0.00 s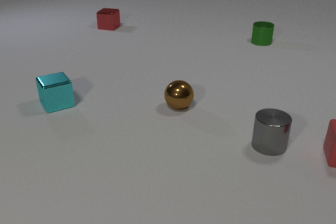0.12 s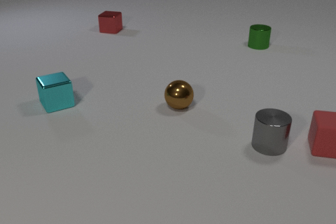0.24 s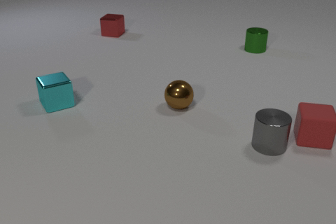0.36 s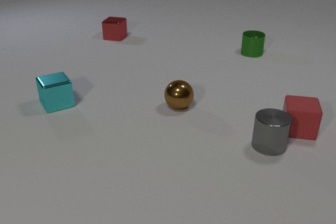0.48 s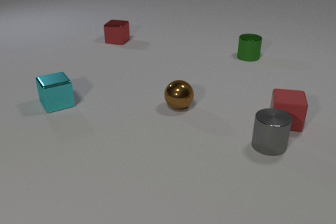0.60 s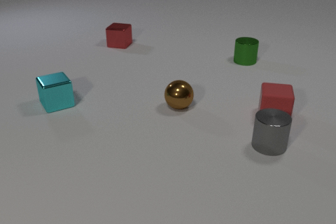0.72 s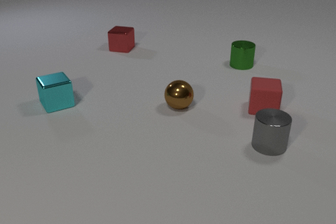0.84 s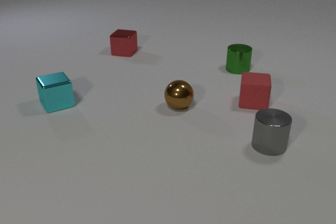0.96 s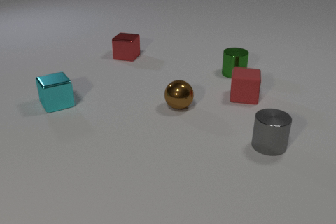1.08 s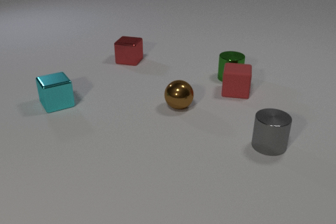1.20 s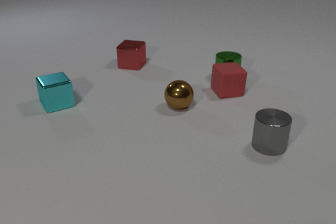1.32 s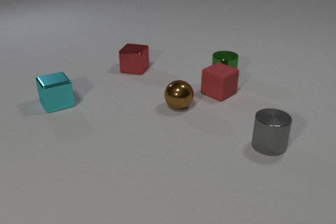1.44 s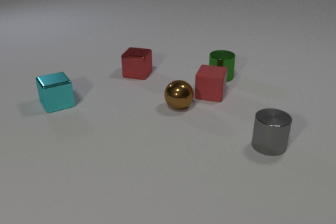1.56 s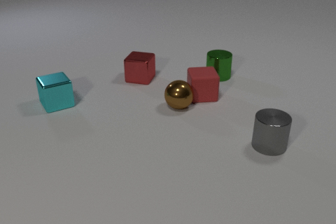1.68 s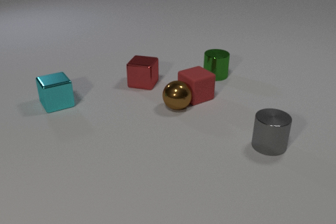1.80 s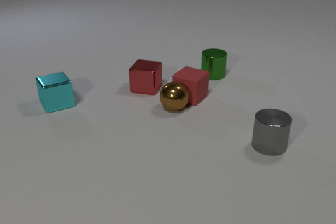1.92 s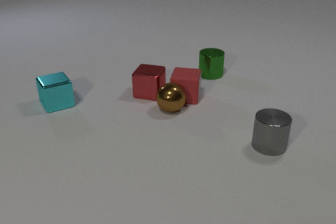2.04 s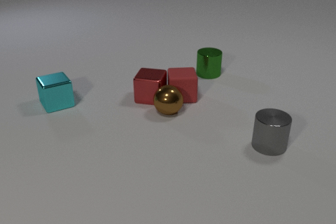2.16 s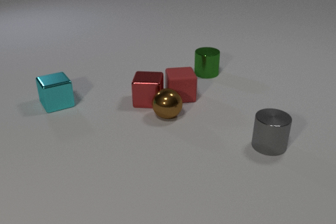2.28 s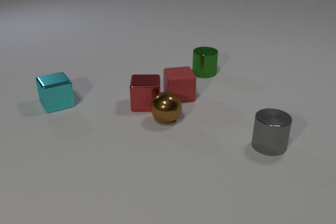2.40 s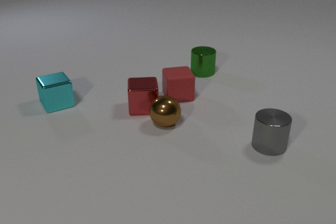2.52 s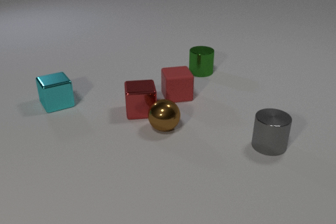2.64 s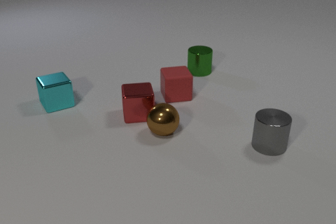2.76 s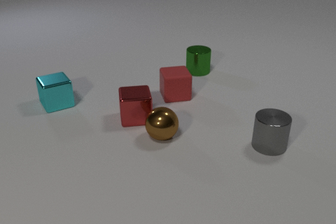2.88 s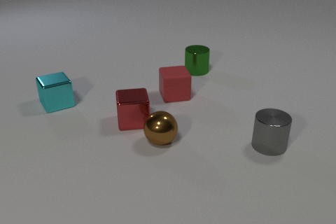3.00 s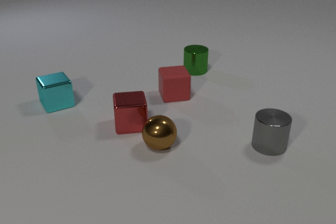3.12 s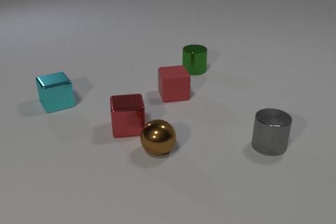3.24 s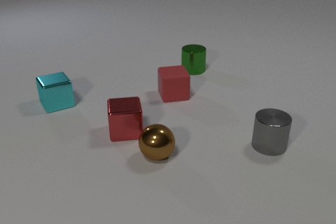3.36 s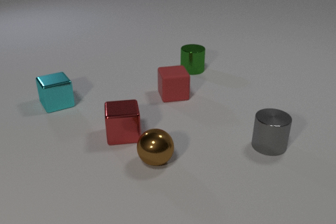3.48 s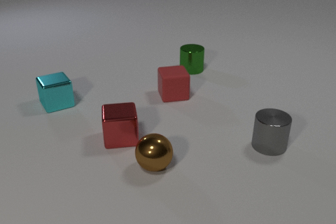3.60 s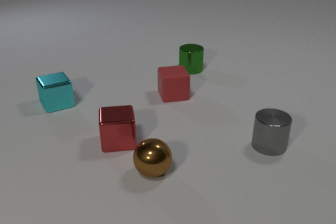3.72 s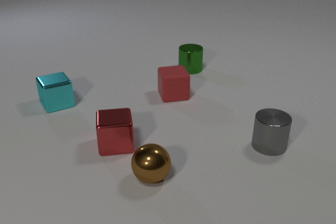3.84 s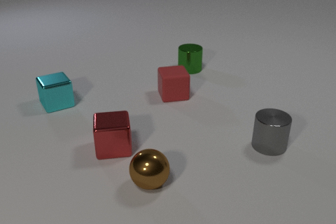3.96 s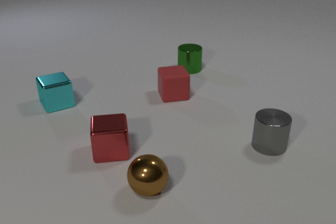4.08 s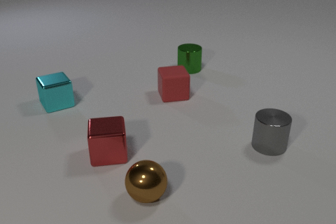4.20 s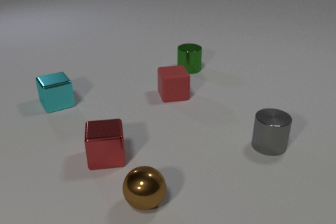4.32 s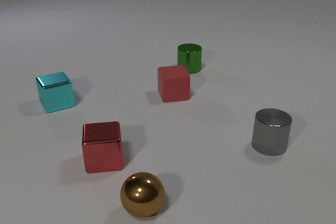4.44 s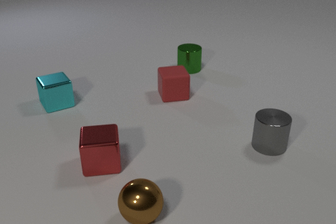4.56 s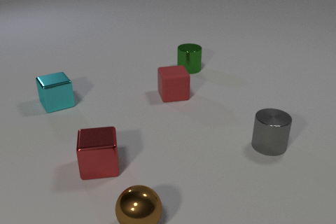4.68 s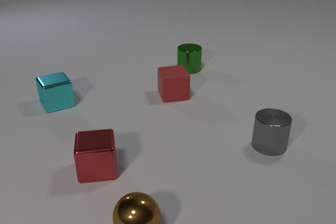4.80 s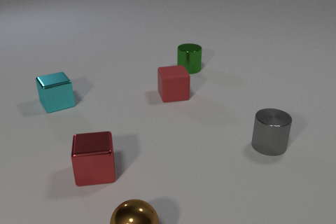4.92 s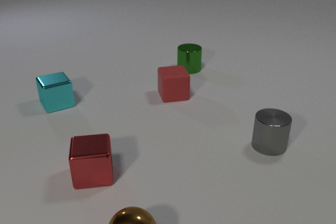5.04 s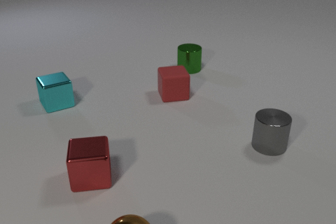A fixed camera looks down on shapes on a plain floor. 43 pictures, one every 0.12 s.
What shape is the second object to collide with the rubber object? sphere.
How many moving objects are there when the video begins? 3.
How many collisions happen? 4.
0.00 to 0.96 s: The green metal cylinder slides toward the camera. The red rubber cube slides to the left and away from the camera. The red metal cube slides toward the camera.
0.96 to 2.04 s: The green metal cylinder slides to the left. The red rubber cube slides to the left, spins counterclockwise seen from above by about 195 degrees, its near face sliding to the right. The brown metal sphere rolls toward the camera and to the left. The red metal cube slides toward the camera. The green metal cylinder and the red rubber cube collide. The red rubber cube and the brown metal sphere collide. The brown metal sphere and the red metal cube collide. The red rubber cube and the red metal cube collide.
2.04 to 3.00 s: The green metal cylinder slides to the left and away from the camera. The red rubber cube slides to the left. The brown metal sphere rolls toward the camera. The red metal cube slides toward the camera, spins so that its near face slides to the right, counterclockwise seen from above.
3.00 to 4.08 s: The green metal cylinder slides to the left. The brown metal sphere rolls toward the camera. The red metal cube slides toward the camera and to the left.
4.08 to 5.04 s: The brown metal sphere rolls toward the camera. The red metal cube slides toward the camera and to the left.
